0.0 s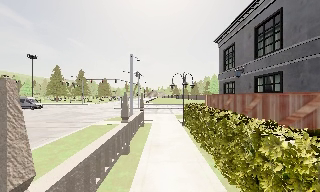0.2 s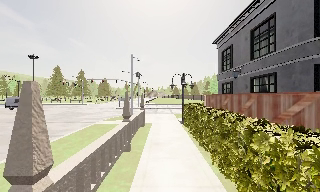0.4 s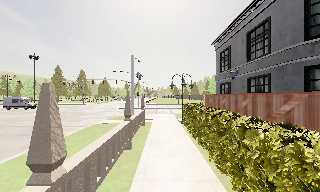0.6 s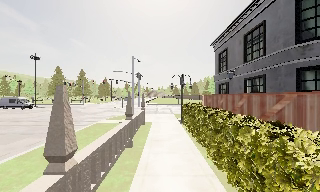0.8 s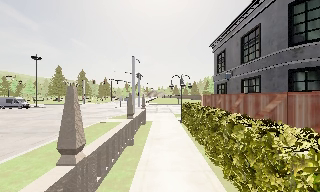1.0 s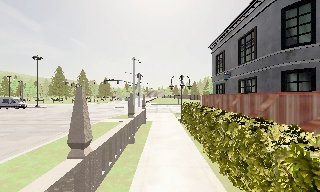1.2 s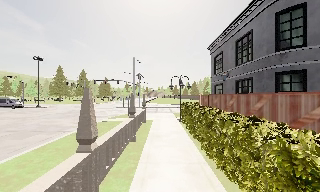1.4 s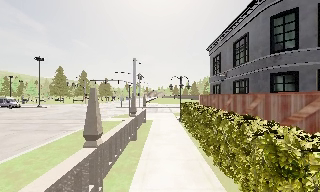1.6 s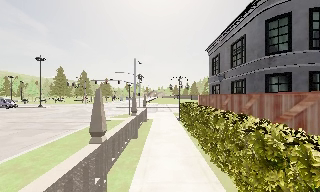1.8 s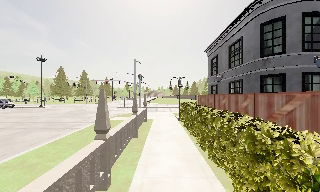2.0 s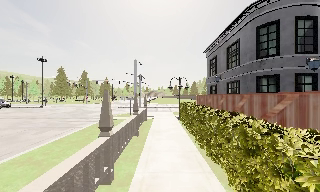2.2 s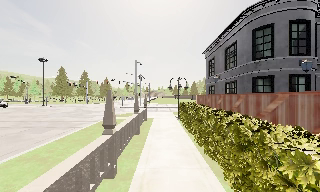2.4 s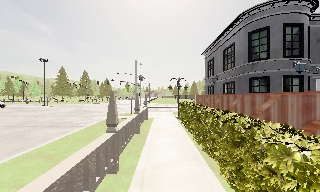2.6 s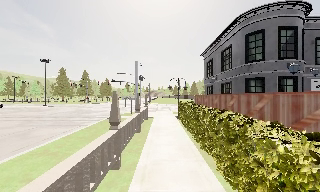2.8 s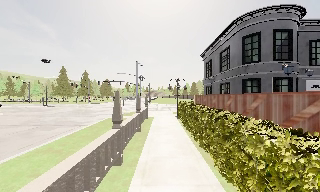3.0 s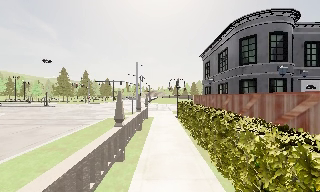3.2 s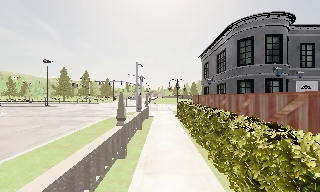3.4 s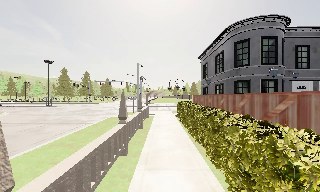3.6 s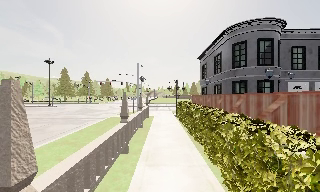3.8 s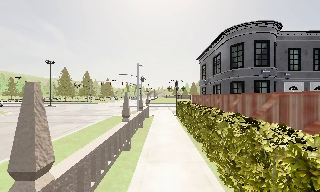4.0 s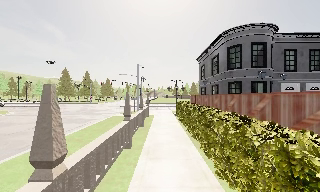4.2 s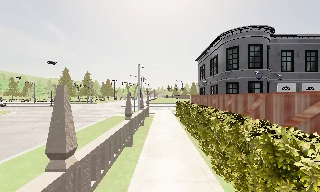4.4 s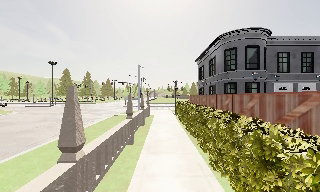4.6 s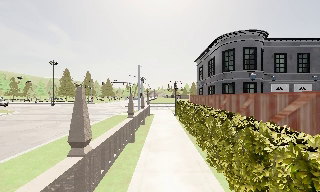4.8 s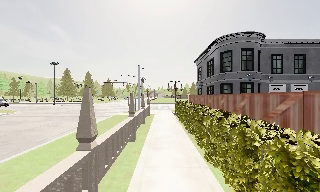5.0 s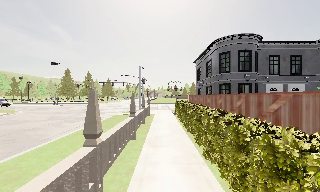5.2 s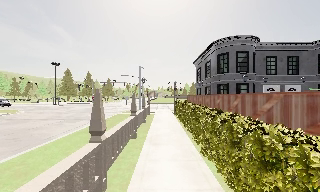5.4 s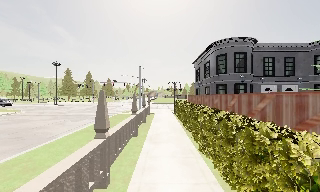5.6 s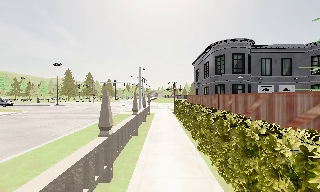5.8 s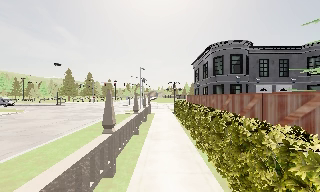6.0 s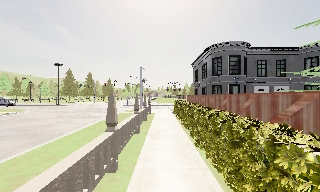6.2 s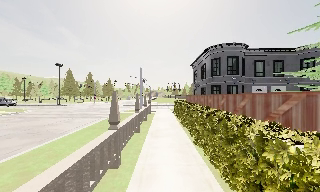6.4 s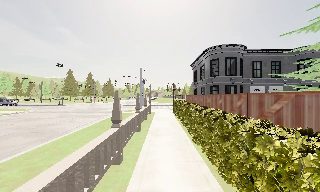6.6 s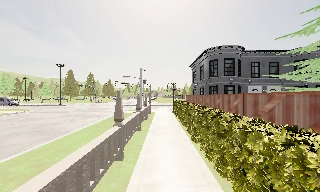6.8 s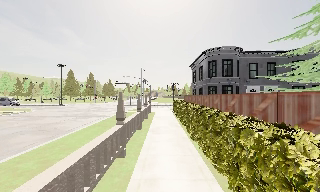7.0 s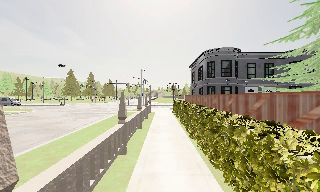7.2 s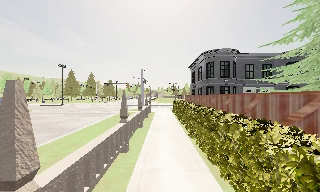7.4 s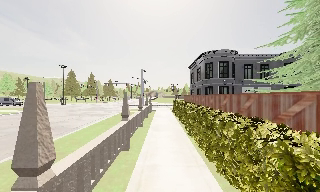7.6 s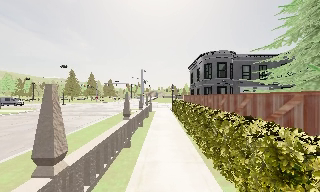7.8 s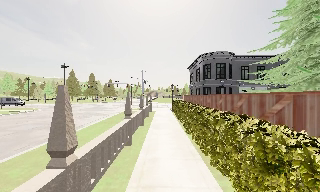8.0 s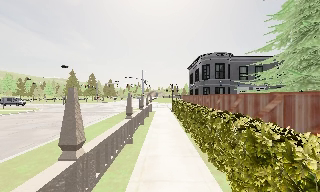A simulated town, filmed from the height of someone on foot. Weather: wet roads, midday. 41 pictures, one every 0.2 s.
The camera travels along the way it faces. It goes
backward.
0.0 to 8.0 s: The camera travels backward, about 13 m, so what stands in front gets smaller.
The film runs backward here.
